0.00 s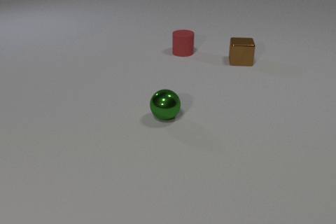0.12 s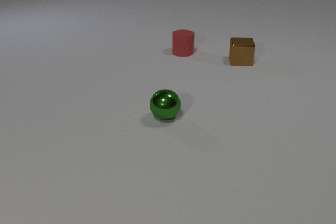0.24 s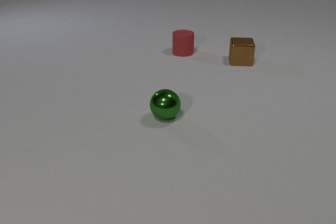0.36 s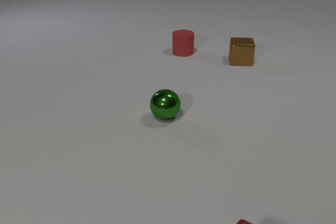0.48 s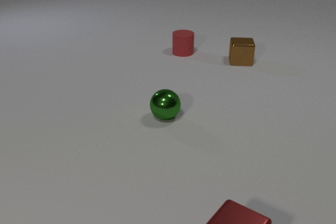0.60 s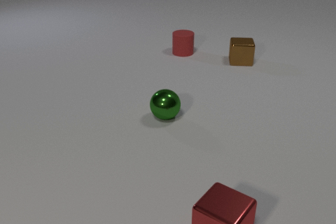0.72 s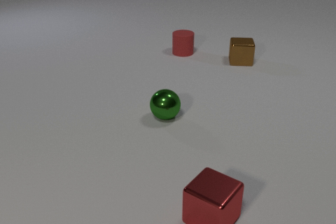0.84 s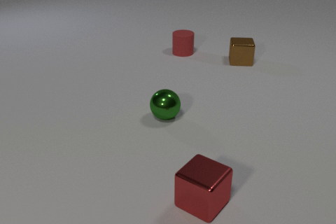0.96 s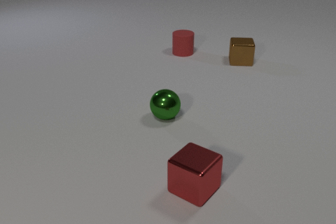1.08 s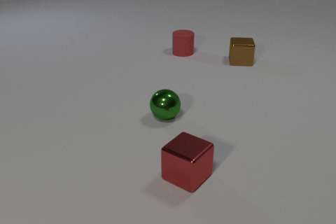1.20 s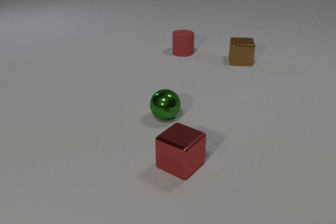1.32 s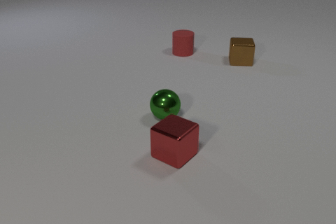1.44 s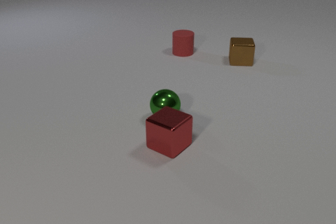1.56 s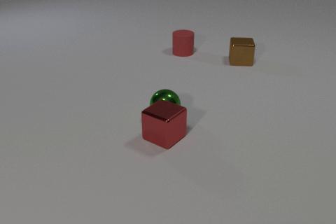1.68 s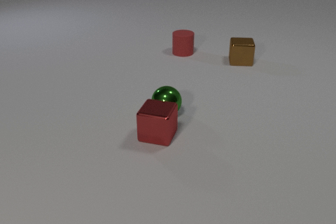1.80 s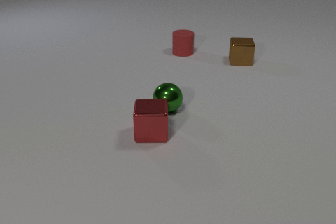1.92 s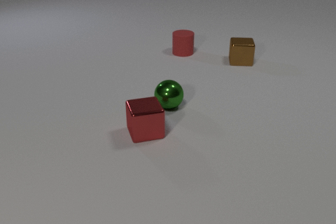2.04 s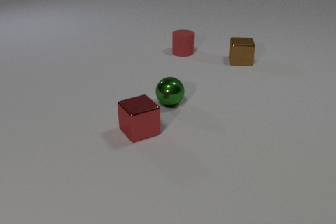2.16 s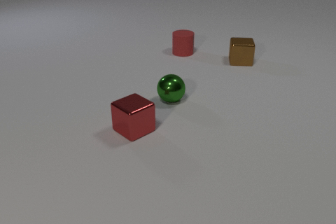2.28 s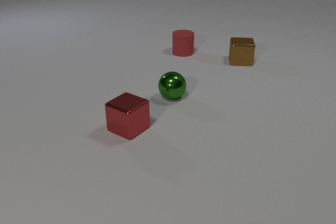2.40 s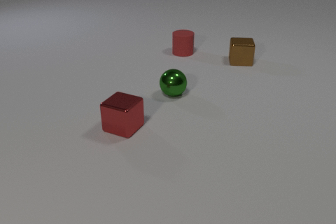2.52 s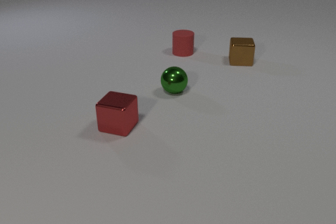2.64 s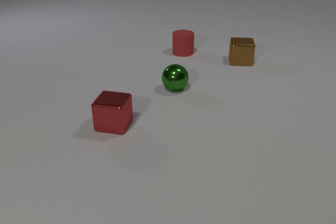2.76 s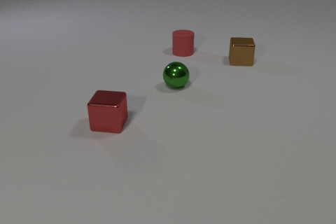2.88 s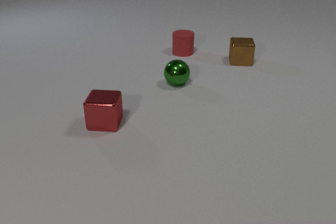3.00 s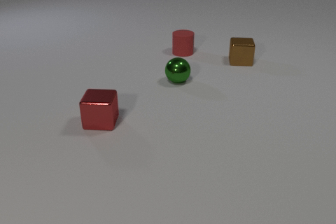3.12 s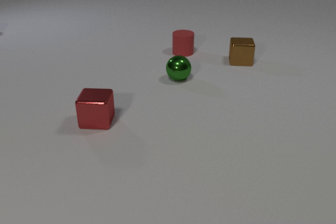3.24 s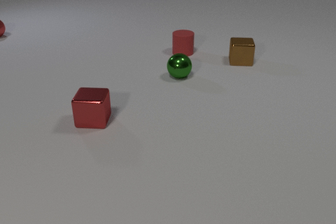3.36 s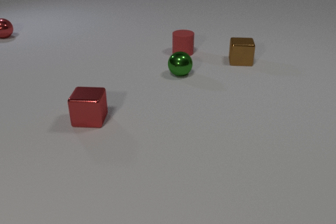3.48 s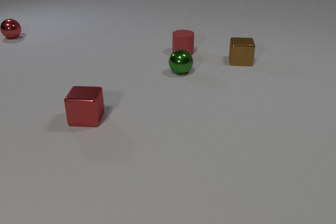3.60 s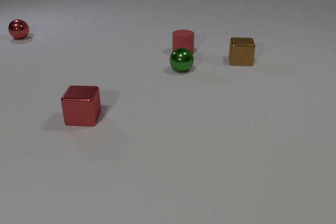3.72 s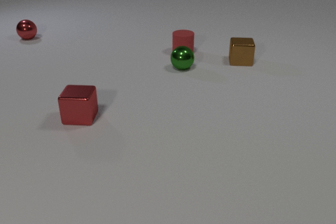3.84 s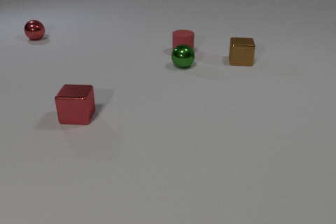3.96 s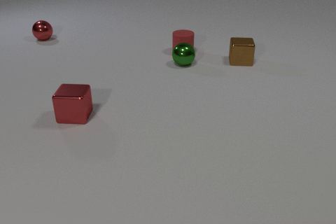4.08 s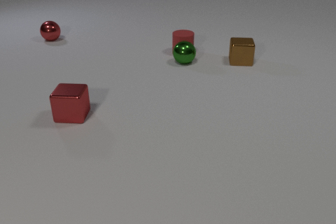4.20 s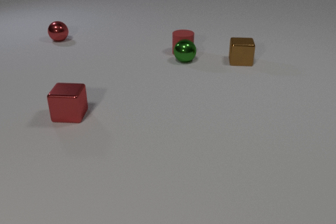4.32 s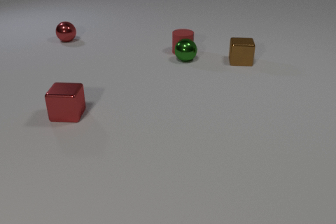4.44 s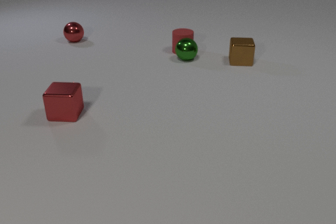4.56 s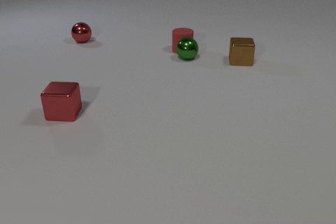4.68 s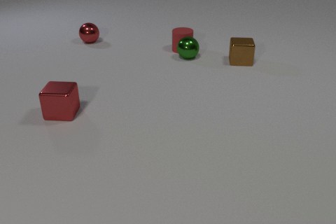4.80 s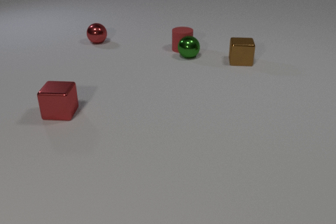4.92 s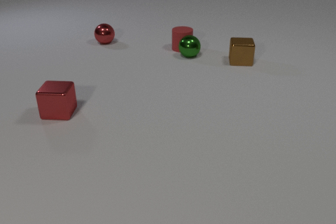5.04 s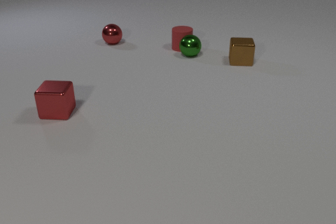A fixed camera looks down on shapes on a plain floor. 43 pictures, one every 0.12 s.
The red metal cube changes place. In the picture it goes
away from the camera.
The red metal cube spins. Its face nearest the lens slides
to the right.
0.00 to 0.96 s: The red metal cube comes in at the bottom edge, slides away from the camera and to the left.
0.96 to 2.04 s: The red metal cube slides away from the camera and to the left, spins counterclockwise seen from above by about 60 degrees, its near face sliding to the right. The green metal sphere rolls away from the camera. The red metal cube and the green metal sphere collide.
2.04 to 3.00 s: The red metal cube slides to the left and away from the camera, spins so that its near face slides to the right, counterclockwise seen from above. The green metal sphere rolls away from the camera.
3.00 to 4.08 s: The red metal cube slides to the left and away from the camera. The green metal sphere rolls away from the camera. The red metal sphere comes in at the left edge, rolls to the right and toward the camera.
4.08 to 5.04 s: The red metal cube slides to the left and away from the camera. The green metal sphere rolls away from the camera. The red rubber cylinder slides away from the camera. The red metal sphere rolls to the right. The green metal sphere and the red rubber cylinder collide.
What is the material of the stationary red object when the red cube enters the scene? rubber.
How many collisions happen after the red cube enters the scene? 2.
What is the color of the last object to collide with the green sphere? red.
